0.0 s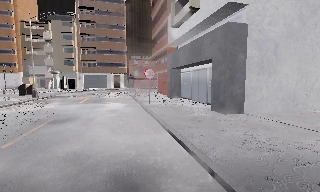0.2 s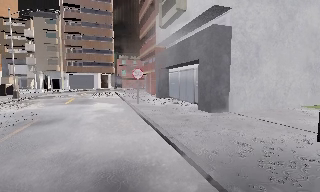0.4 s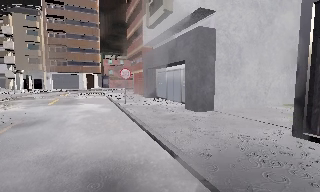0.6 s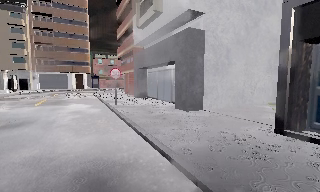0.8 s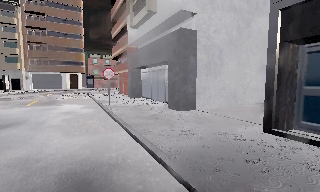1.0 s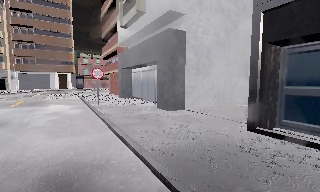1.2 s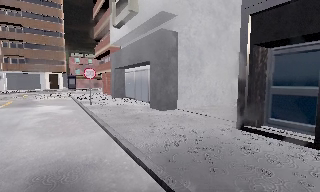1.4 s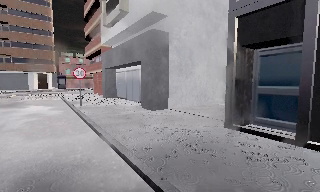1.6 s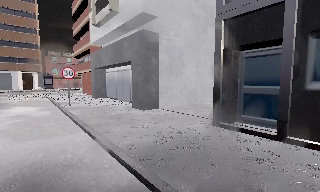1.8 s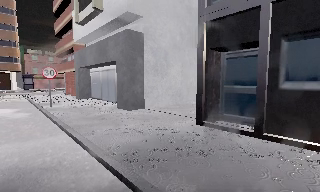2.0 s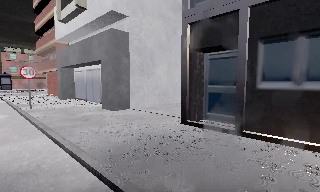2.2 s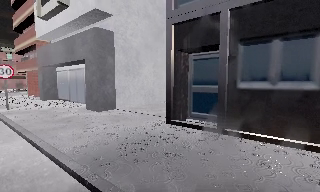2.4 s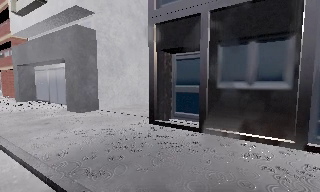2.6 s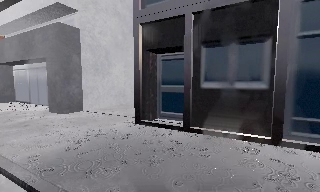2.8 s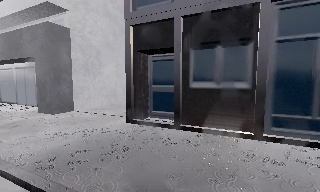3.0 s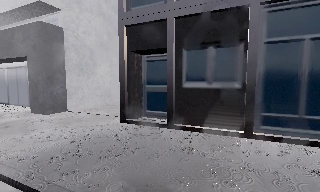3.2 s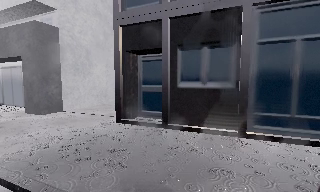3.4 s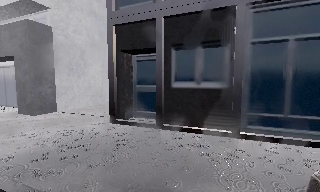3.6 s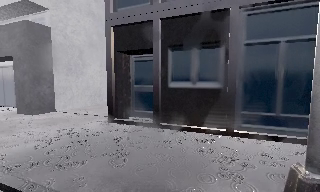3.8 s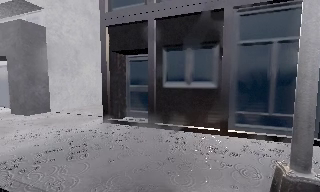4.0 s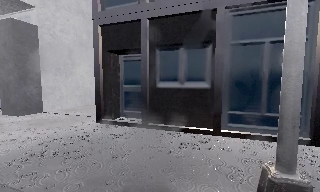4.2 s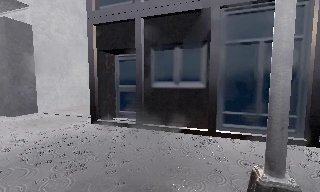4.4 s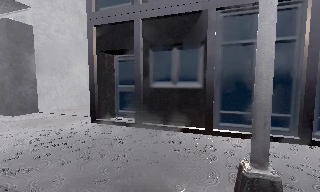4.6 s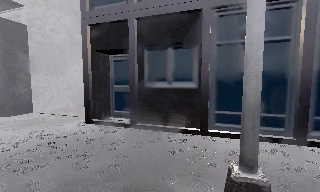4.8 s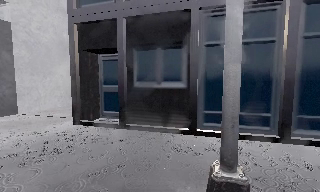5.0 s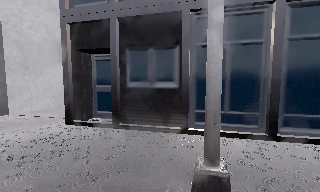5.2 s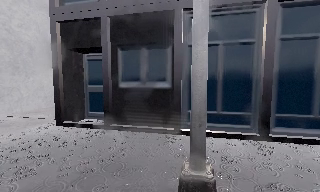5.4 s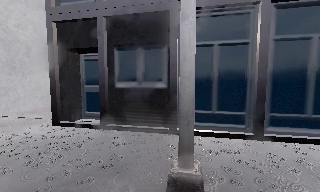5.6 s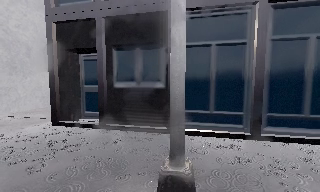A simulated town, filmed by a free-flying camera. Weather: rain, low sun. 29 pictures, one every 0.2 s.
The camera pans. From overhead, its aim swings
clockwise.
The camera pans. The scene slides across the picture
to the left.
0.0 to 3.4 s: The camera pans to its right, which is clockwise from overhead, by about 55 degrees. It travels to its right and backward, about 1.5 m, so close, fixed things drift to the left.
3.4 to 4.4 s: The camera shifts only a little, or ends up much as it began.
4.4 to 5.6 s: The camera travels to its right, about 0.5 m, so close, fixed things drift to the left.
The film runs backward here.
